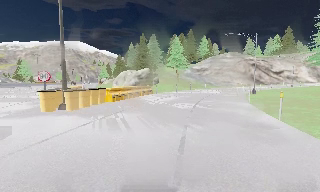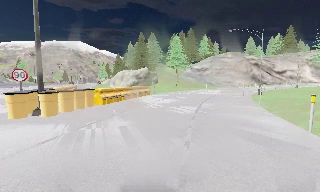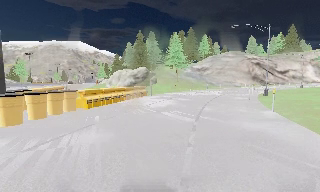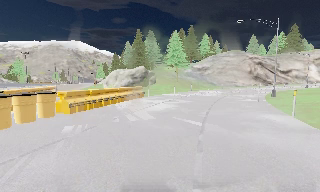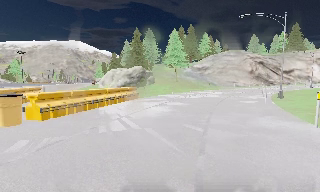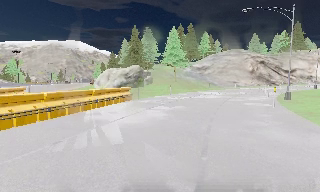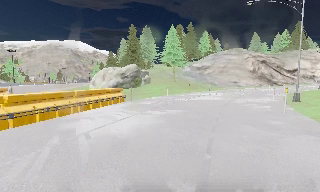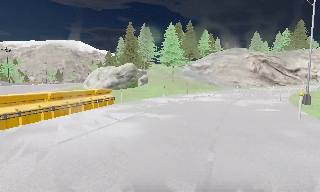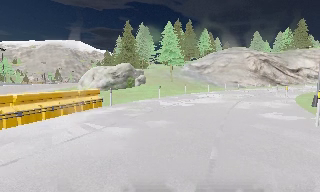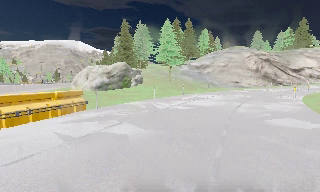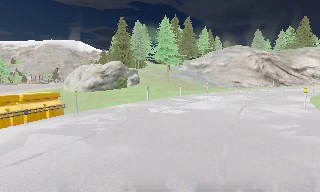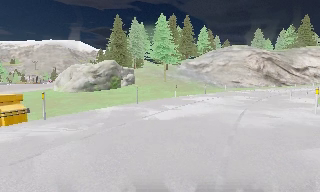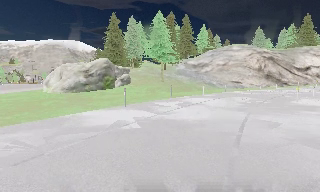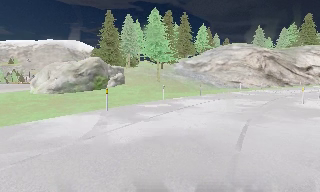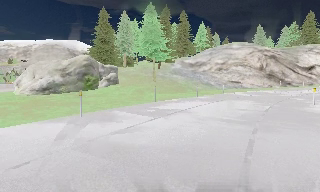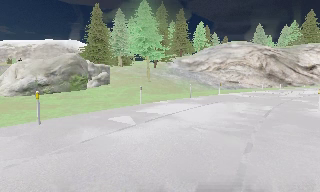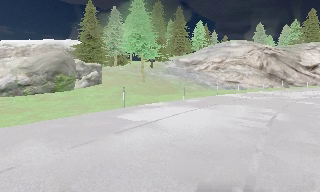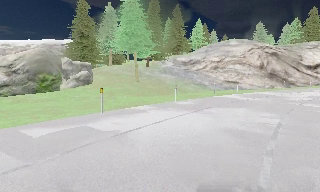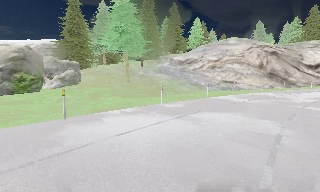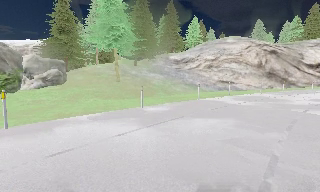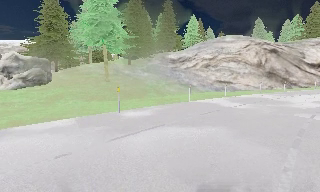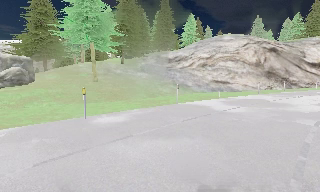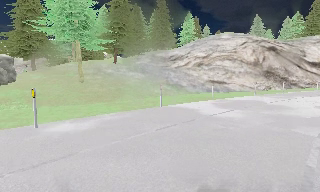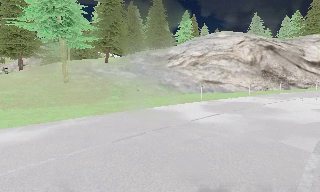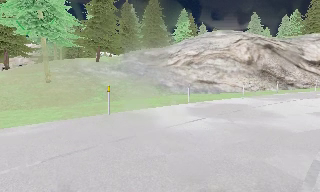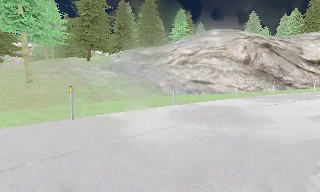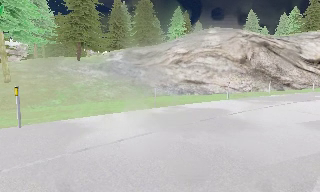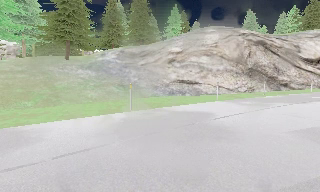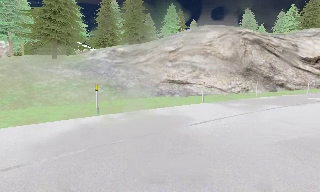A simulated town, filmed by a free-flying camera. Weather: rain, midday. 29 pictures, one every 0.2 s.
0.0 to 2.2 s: The camera travels forward, about 15 m, so what stands in front looms larger.
2.2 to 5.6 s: The camera travels forward and to its right, about 25 m, so what stands in front looms larger.
The film runs forward here.
